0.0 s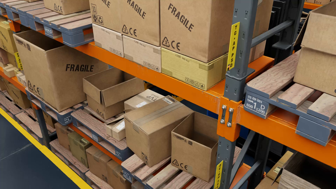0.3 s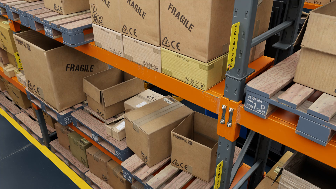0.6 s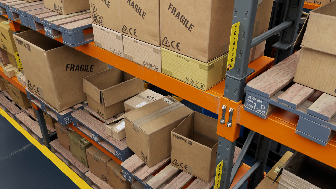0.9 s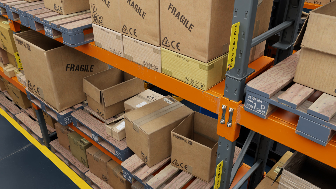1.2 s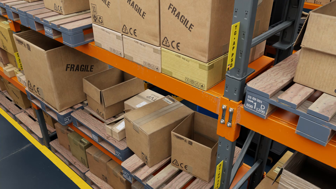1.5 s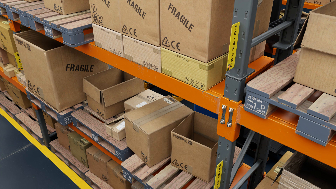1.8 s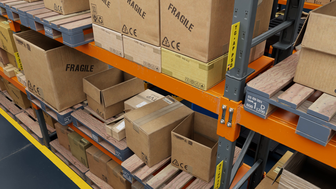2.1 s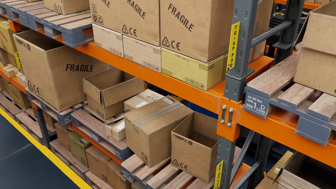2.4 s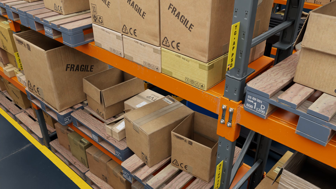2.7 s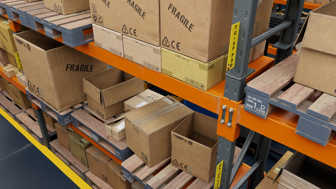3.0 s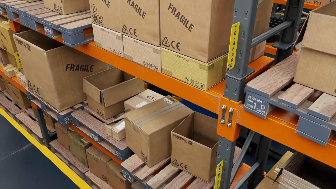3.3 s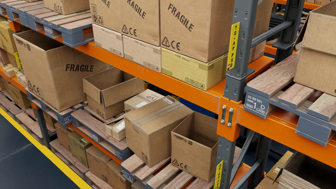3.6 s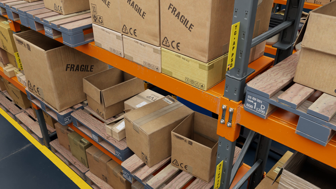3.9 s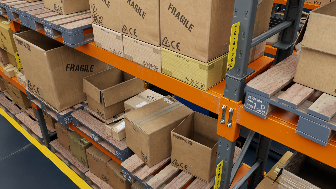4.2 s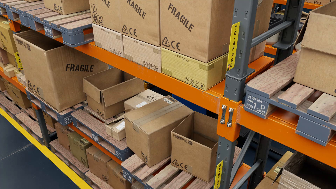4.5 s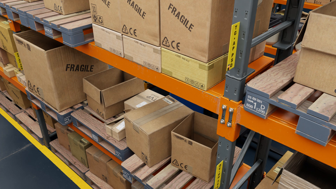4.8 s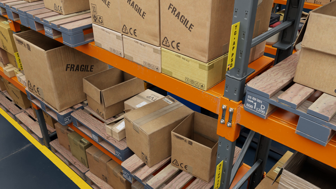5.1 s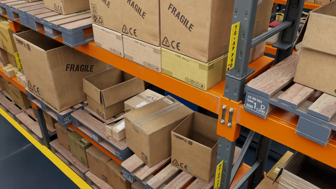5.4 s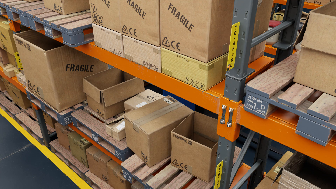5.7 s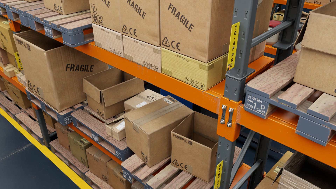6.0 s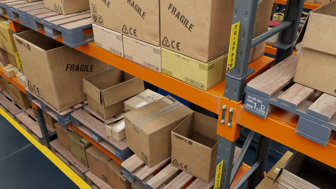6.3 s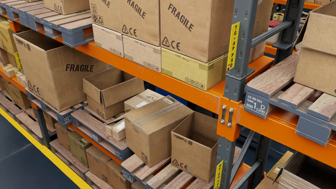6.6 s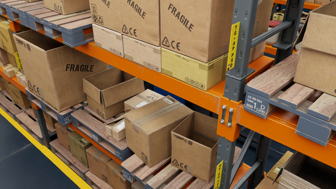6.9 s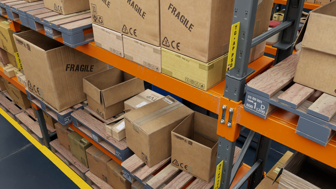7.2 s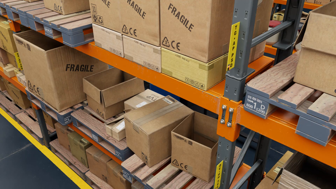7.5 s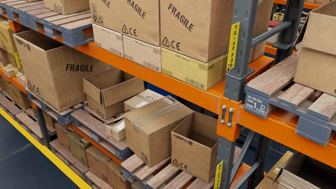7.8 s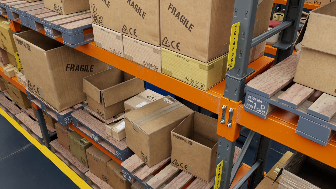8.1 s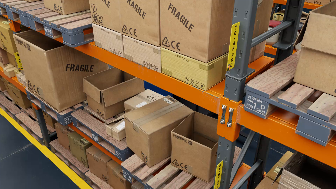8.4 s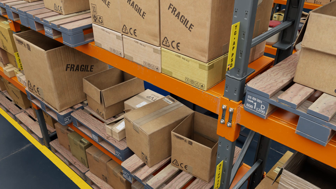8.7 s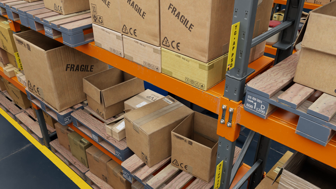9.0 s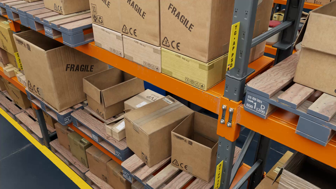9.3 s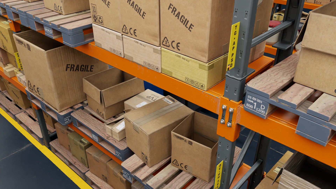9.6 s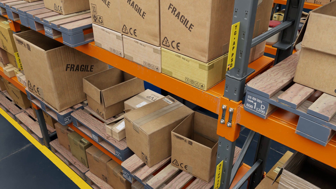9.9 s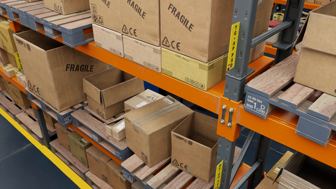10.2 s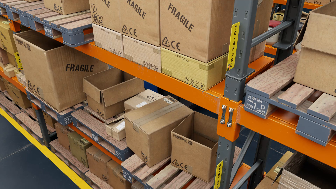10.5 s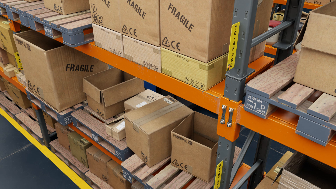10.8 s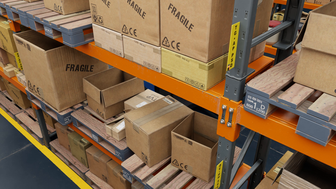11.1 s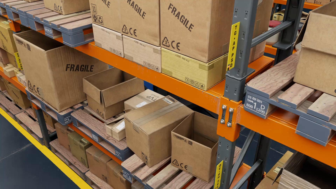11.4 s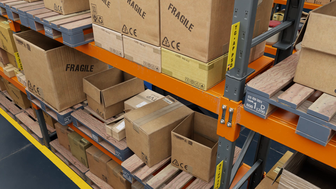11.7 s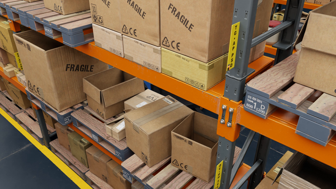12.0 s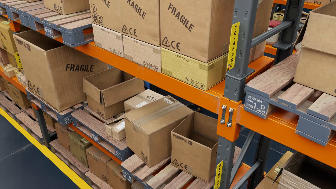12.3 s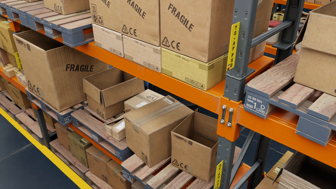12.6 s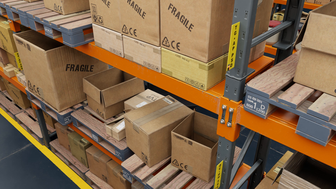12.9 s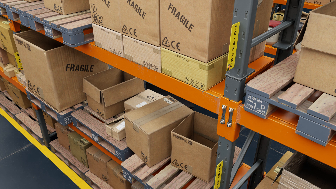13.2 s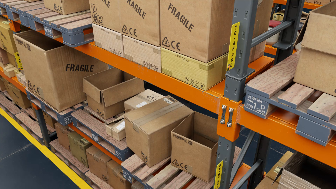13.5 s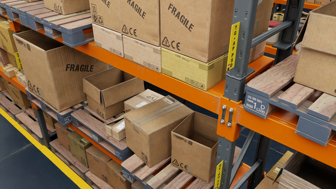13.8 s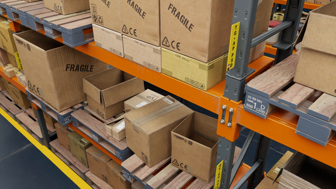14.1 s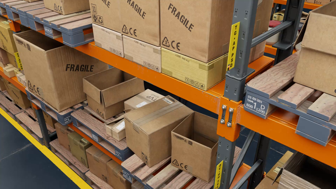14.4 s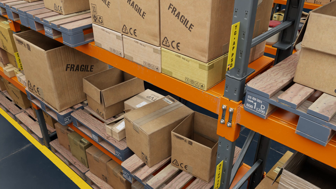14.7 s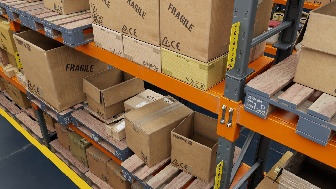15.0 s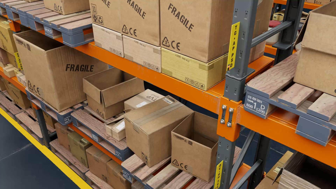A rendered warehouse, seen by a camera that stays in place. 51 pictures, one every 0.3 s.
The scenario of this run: A forklift runs into an object in its way.
